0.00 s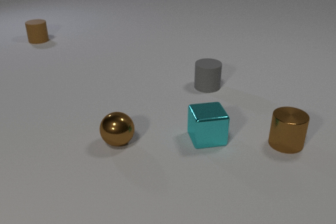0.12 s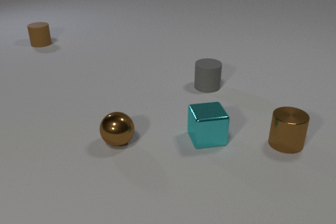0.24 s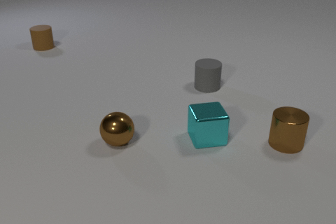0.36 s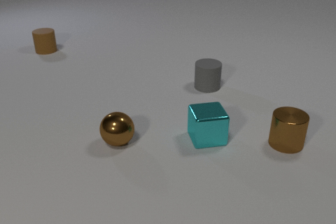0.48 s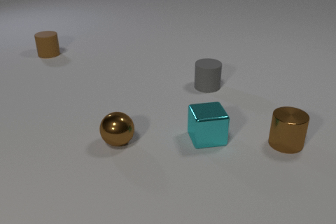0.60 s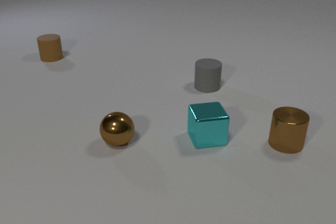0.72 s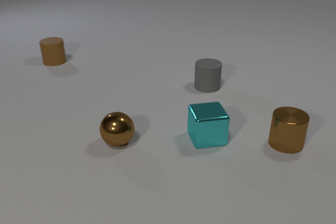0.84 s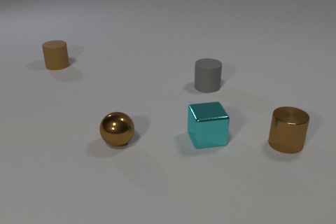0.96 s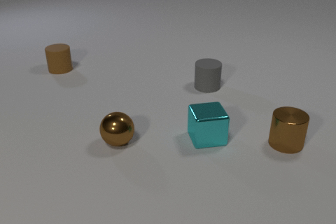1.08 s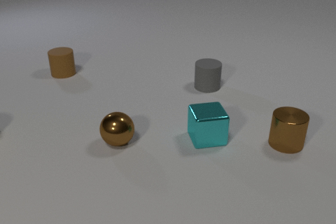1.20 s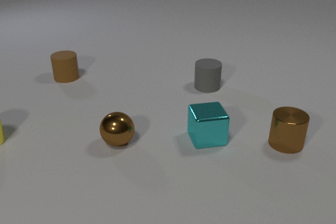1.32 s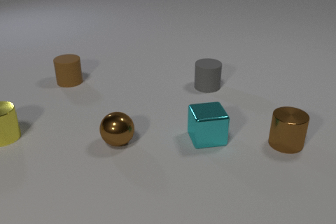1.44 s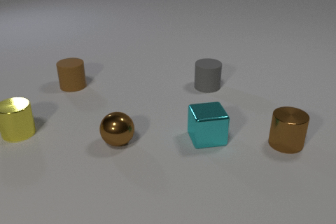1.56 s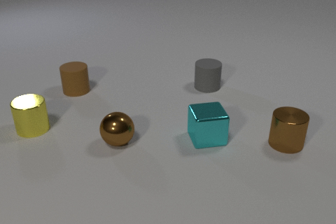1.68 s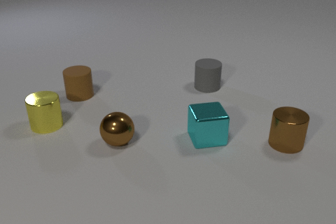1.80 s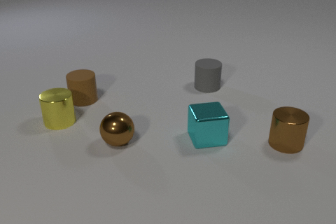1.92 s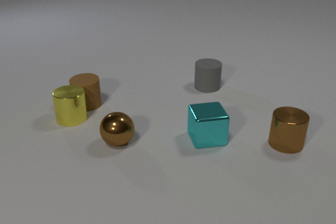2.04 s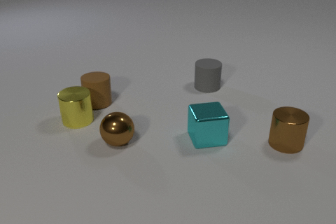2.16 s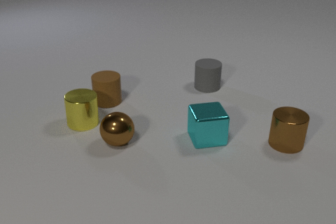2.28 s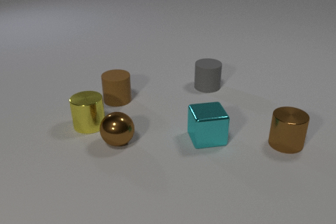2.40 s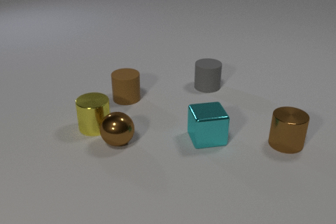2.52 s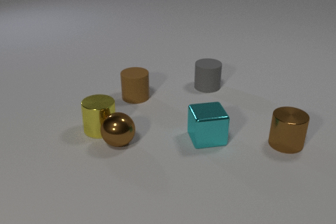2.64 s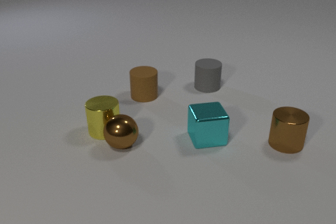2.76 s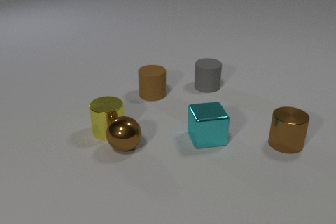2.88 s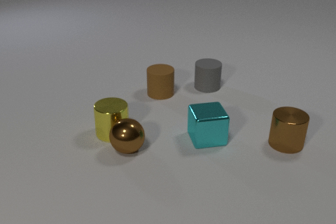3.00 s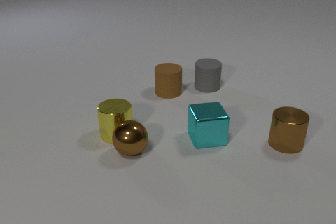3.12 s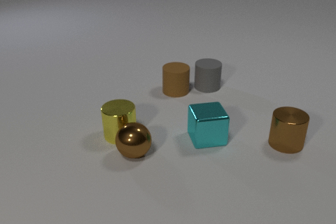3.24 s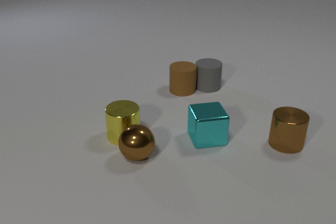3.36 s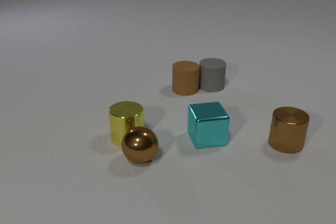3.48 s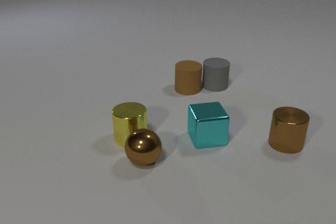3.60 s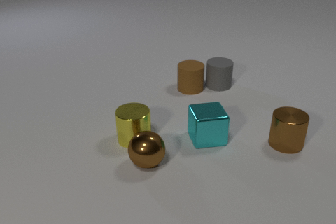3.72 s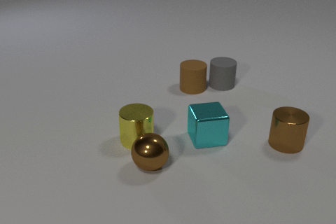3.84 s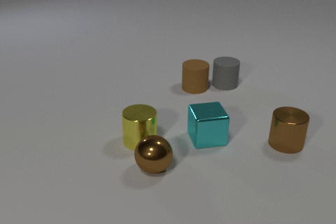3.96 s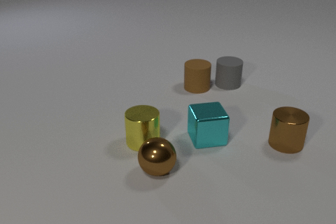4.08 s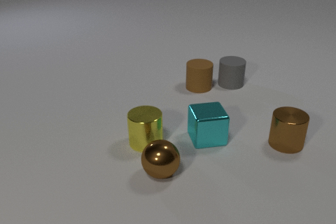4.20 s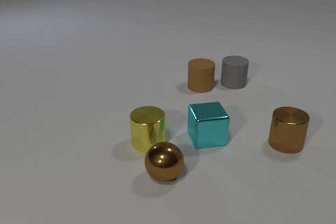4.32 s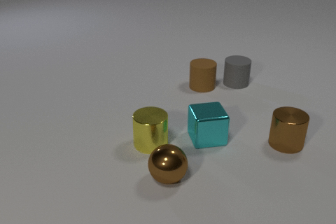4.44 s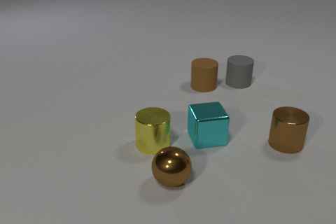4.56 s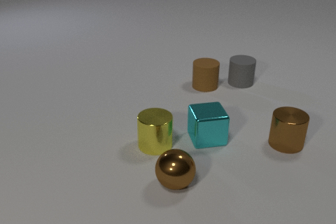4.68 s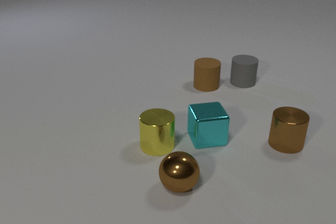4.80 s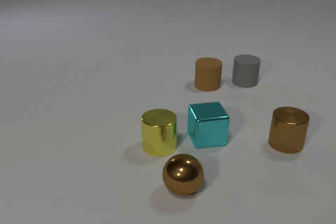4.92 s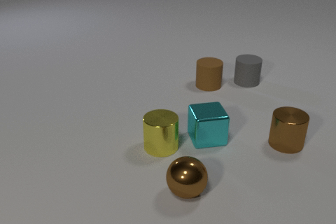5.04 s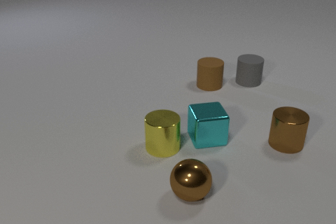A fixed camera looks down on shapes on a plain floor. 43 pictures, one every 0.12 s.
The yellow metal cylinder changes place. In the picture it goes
to the right.
0.00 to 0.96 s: The brown rubber cylinder slides toward the camera.
0.96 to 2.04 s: The brown rubber cylinder slides toward the camera and to the right. The yellow metal cylinder comes in at the left edge, slides to the right. The brown rubber cylinder and the yellow metal cylinder collide.
2.04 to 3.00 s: The brown rubber cylinder slides to the right. The yellow metal cylinder slides to the right and toward the camera. The brown metal sphere rolls toward the camera and to the right. The yellow metal cylinder and the brown metal sphere collide.
3.00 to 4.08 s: The brown rubber cylinder slides to the right and away from the camera. The yellow metal cylinder slides to the right and toward the camera. The gray rubber cylinder slides to the right and away from the camera. The brown metal sphere rolls toward the camera and to the right. The brown rubber cylinder and the gray rubber cylinder collide.
4.08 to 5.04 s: The brown rubber cylinder slides to the right and away from the camera. The yellow metal cylinder slides to the right and toward the camera. The gray rubber cylinder slides to the right and away from the camera. The brown metal sphere rolls toward the camera and to the right.
Are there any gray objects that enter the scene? no.
How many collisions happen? 3.
What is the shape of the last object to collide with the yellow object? sphere.
